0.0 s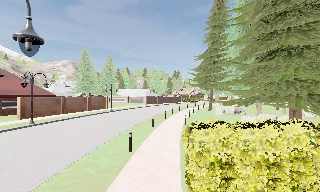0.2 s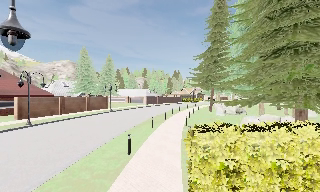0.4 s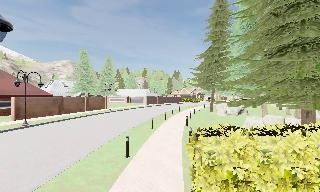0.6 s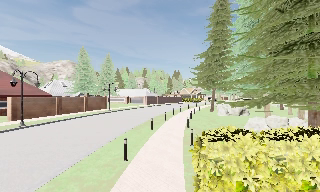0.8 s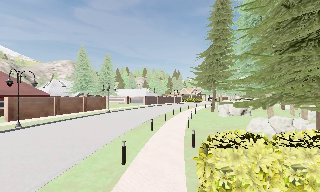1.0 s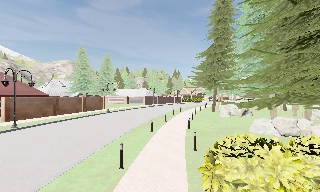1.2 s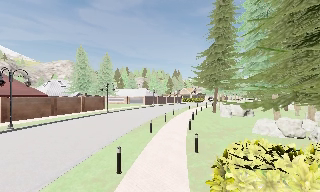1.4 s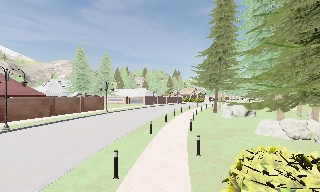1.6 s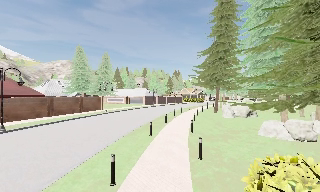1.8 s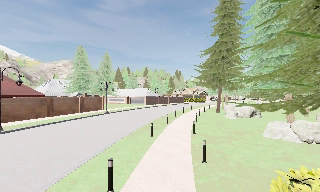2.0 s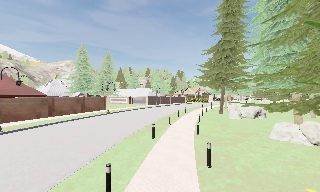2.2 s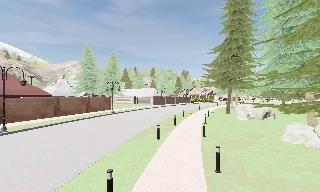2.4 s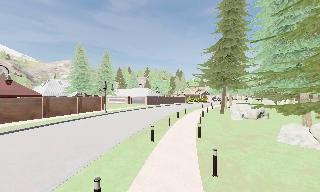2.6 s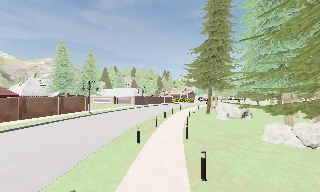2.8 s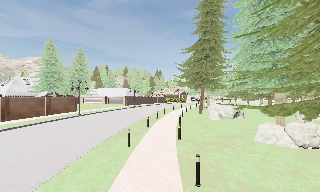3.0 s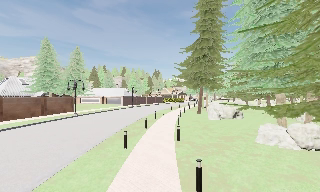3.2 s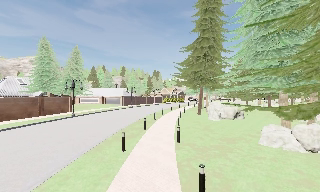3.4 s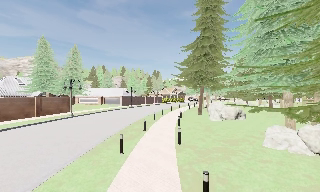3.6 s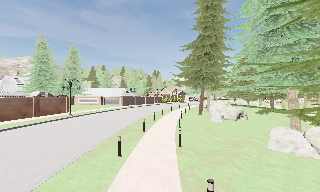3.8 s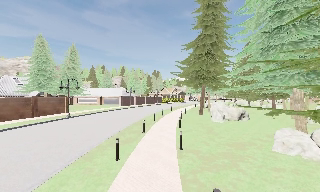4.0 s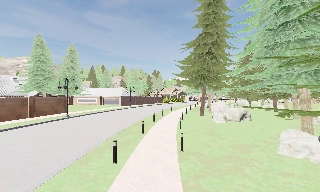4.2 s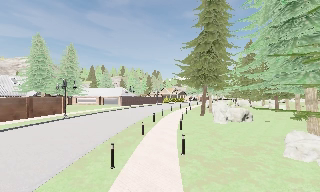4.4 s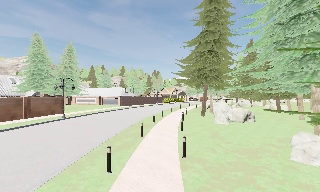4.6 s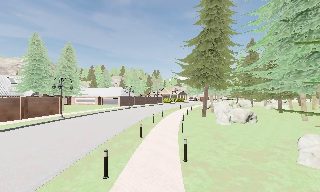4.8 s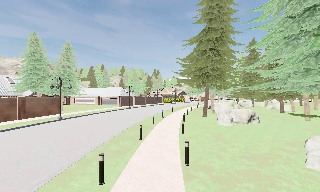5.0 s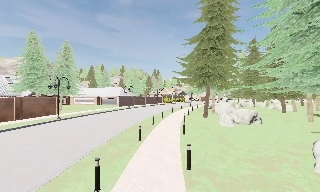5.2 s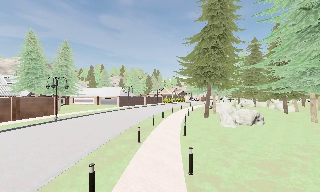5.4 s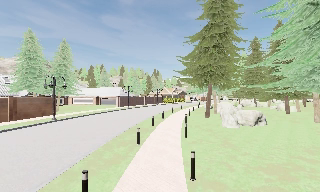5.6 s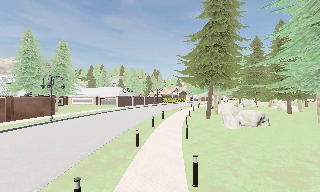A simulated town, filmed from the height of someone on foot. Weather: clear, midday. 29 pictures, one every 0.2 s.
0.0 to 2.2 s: The camera travels forward, about 4 m, so what stands in front looms larger.
2.2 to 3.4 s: The camera pans to its right, which is clockwise from overhead, by about 10 degrees. It travels forward, about 2 m, so what stands in front looms larger.
3.4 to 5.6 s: The camera travels forward, about 4 m, so what stands in front looms larger.
The film runs forward here.
